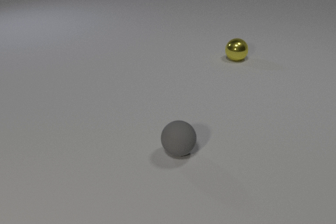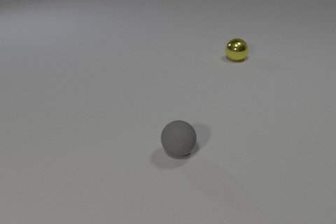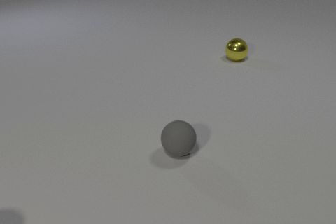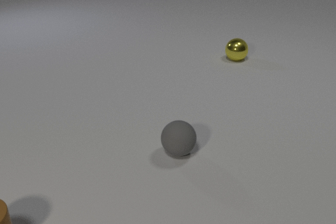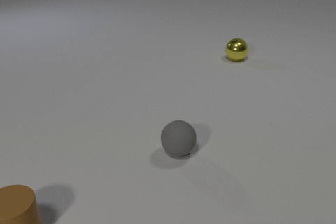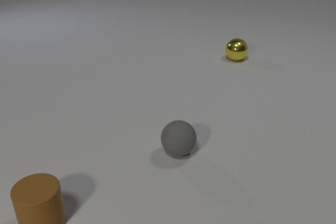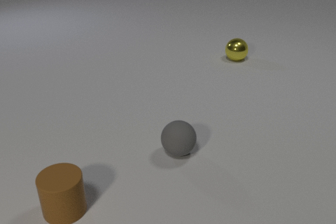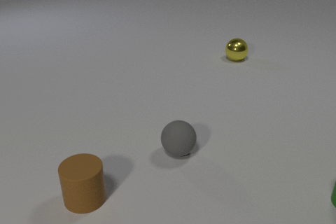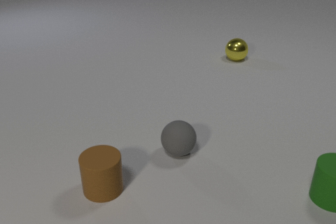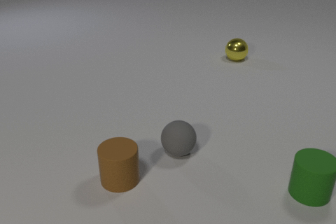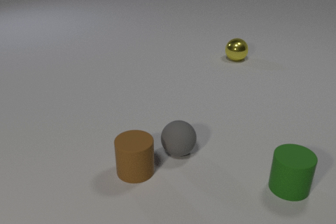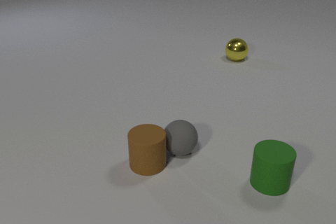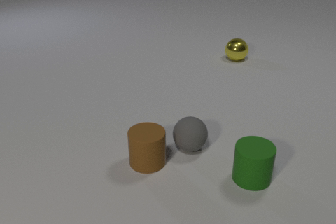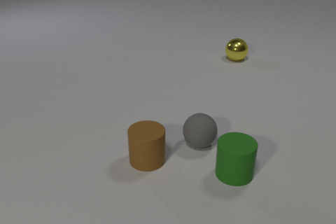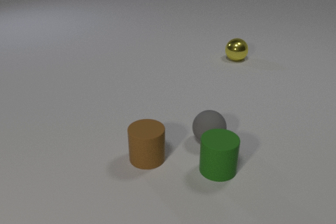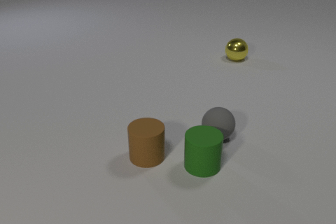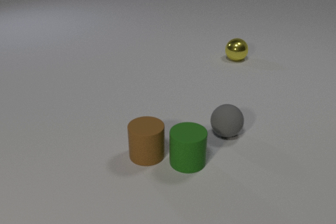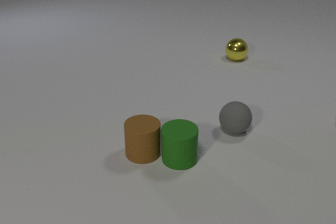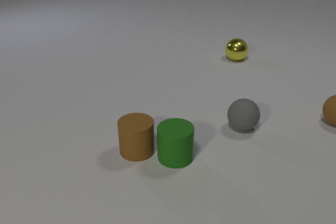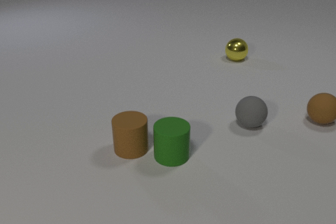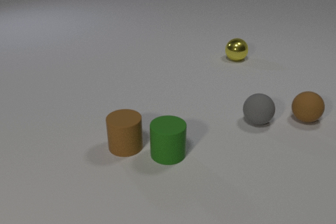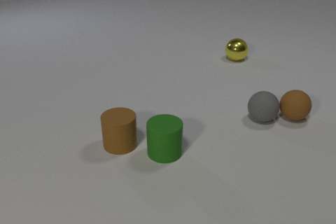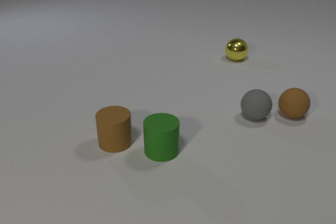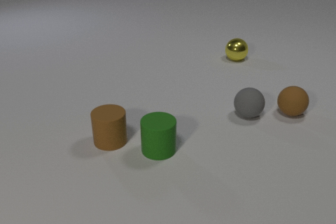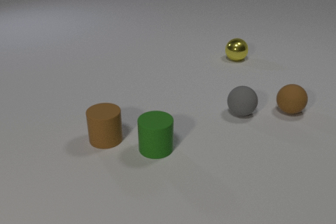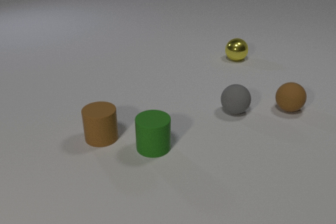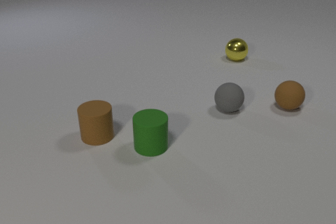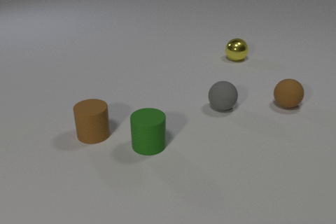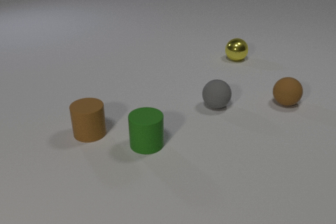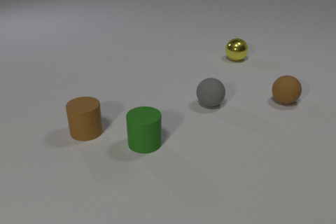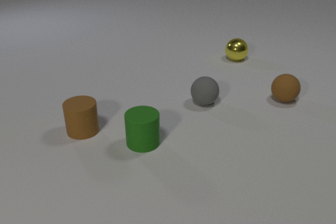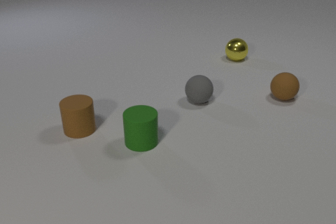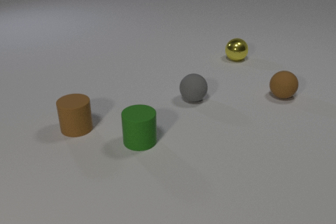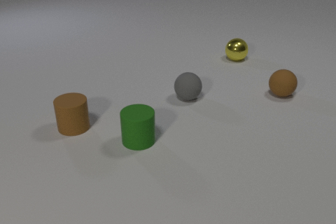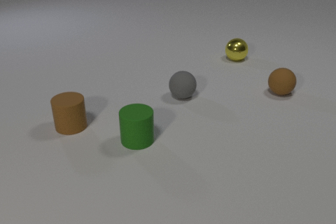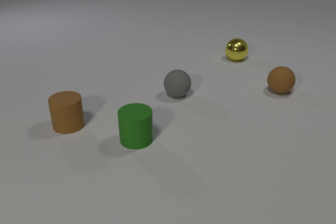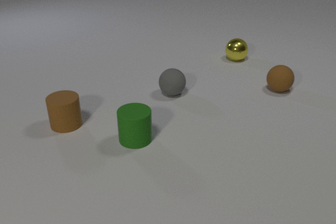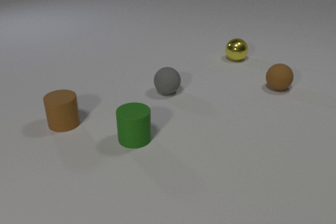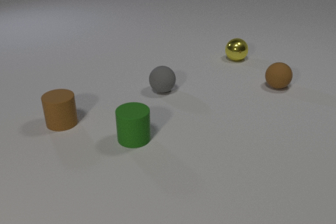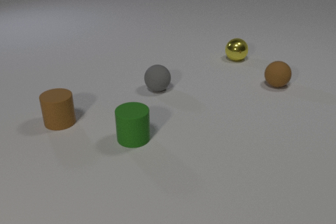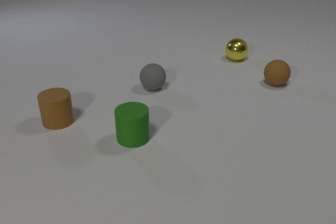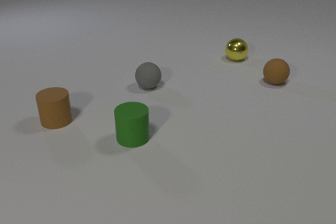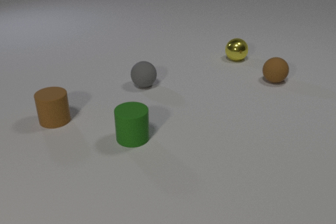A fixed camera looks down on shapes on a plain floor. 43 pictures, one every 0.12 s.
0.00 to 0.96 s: The brown rubber cylinder comes in at the bottom edge, slides to the right and away from the camera. The green rubber cylinder comes in at the right edge, slides to the left.
0.96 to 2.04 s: The brown rubber cylinder slides away from the camera and to the right. The gray rubber sphere rolls to the right and away from the camera. The green rubber cylinder slides to the left. The brown rubber cylinder and the gray rubber sphere collide. The brown rubber cylinder and the green rubber cylinder collide.
2.04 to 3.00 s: The brown rubber cylinder slides to the left and away from the camera. The gray rubber sphere rolls away from the camera. The brown rubber sphere comes in at the right edge, rolls to the left. The green rubber cylinder slides to the left and away from the camera. The gray rubber sphere and the brown rubber sphere collide.
3.00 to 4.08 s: The brown rubber cylinder slides to the left and away from the camera. The gray rubber sphere rolls to the left and away from the camera. The brown rubber sphere rolls away from the camera. The green rubber cylinder slides to the left and away from the camera.
4.08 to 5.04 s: The brown rubber cylinder slides away from the camera and to the left. The gray rubber sphere rolls to the left and away from the camera. The brown rubber sphere rolls away from the camera.
How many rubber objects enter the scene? 3.
Are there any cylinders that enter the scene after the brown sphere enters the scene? no.
How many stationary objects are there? 1.
